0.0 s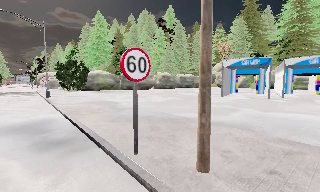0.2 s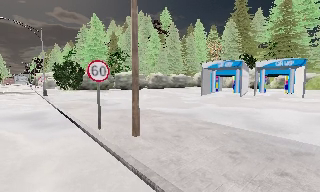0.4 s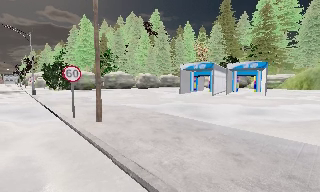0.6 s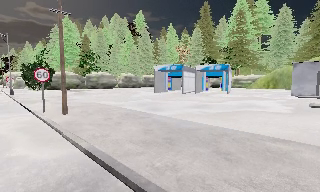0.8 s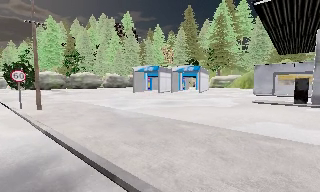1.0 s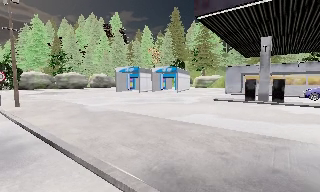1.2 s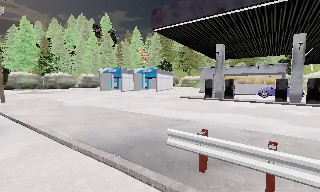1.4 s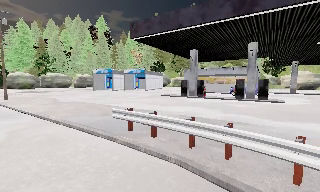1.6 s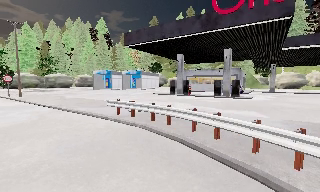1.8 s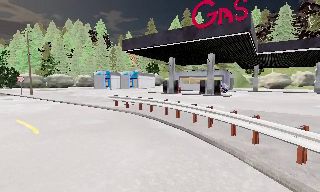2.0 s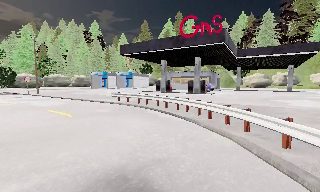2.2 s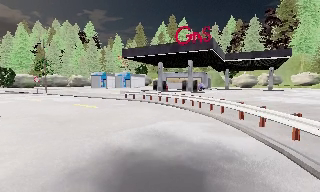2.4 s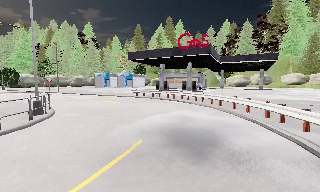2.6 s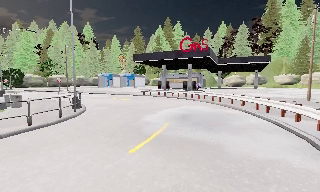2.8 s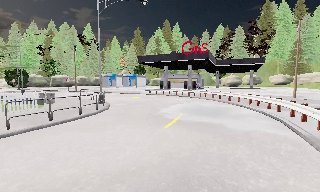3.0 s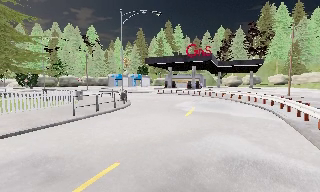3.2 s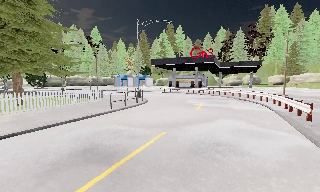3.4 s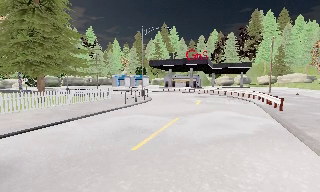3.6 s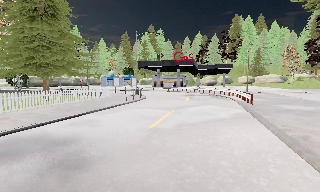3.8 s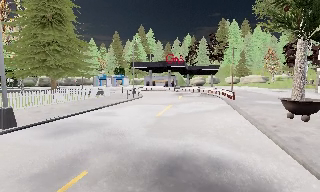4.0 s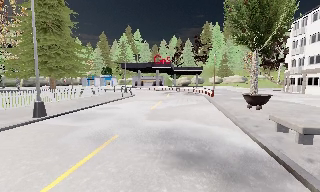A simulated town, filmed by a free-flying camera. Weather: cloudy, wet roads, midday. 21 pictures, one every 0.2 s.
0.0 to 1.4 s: The camera swings to its right by about 15 degrees, and the scene slides to the left. It travels backward and to its right, about 17 m, so what stands in front gets smaller.
1.4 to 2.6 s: The camera travels backward, about 15 m, so what stands in front gets smaller.
2.6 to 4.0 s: The camera pans to its right, which is clockwise from overhead, by about 15 degrees. It travels backward, about 15 m, so what stands in front gets smaller.
The film runs backward here.
